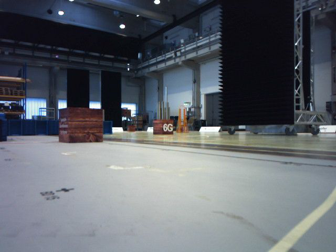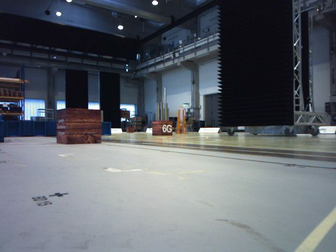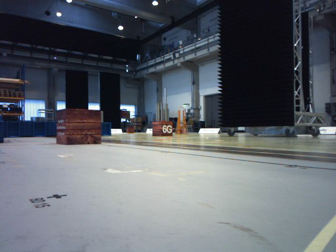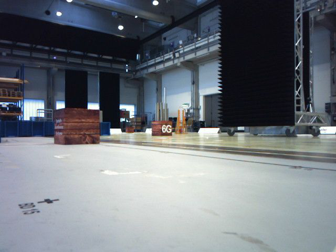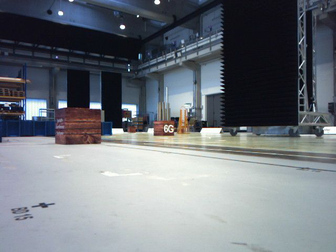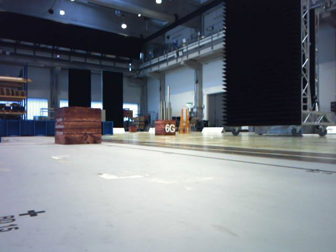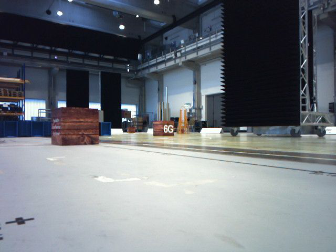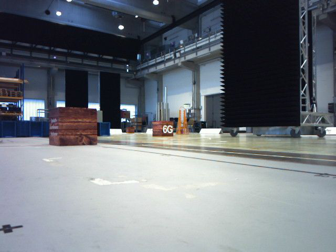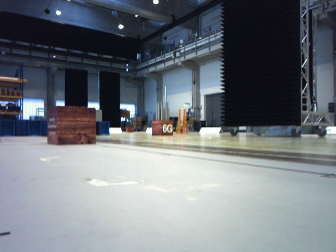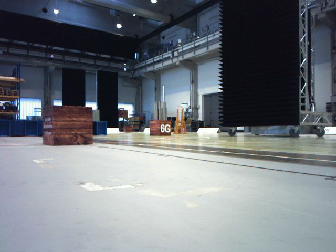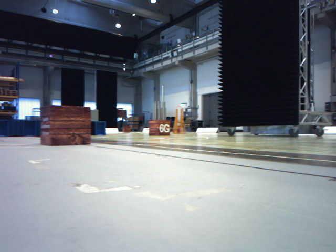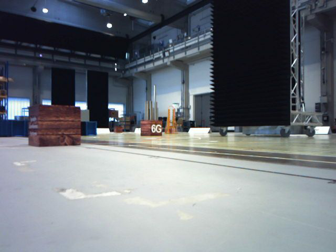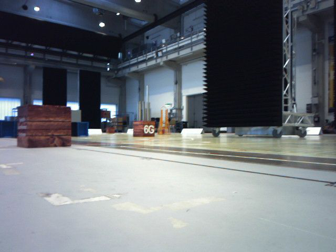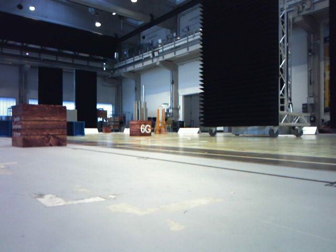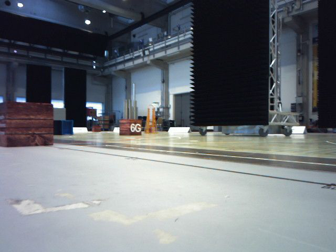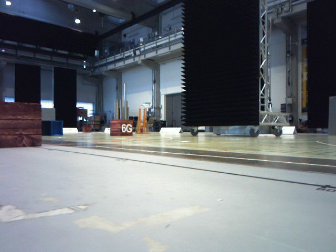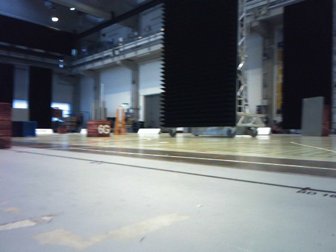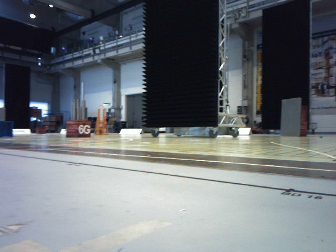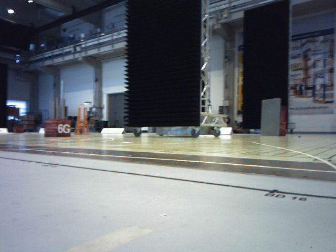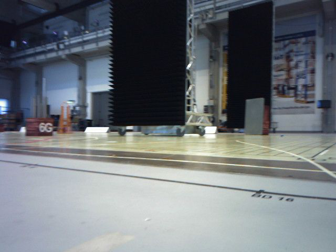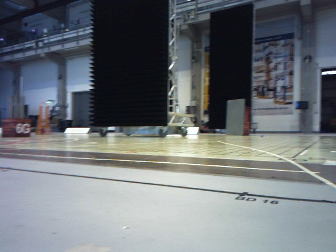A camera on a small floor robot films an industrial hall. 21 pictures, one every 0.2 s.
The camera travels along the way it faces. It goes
forward.
0.0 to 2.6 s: The camera travels forward, about 0.5 m, so what stands in front looms larger.
2.6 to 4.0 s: The camera pans to its right, which is clockwise from overhead, by about 20 degrees. It travels forward, about 0.3 m, so what stands in front looms larger.
The film runs forward here.
